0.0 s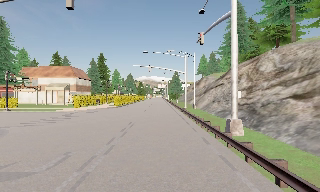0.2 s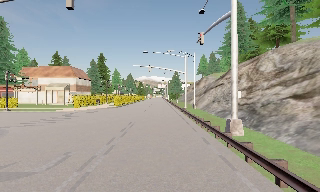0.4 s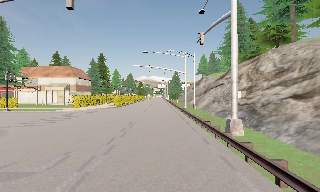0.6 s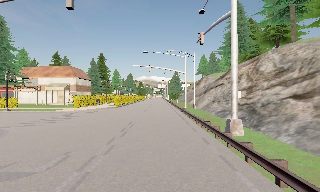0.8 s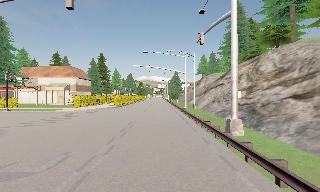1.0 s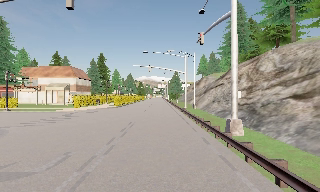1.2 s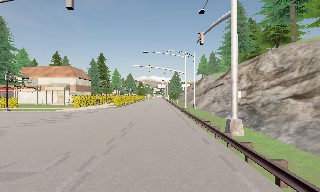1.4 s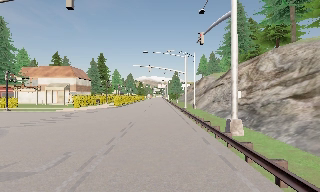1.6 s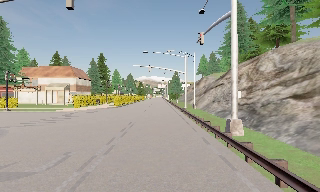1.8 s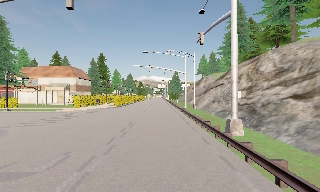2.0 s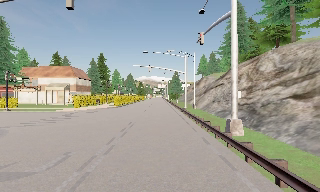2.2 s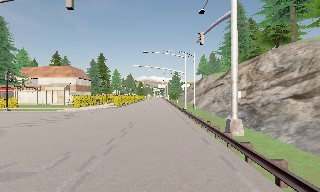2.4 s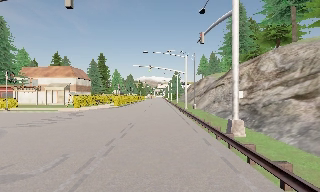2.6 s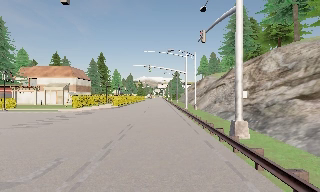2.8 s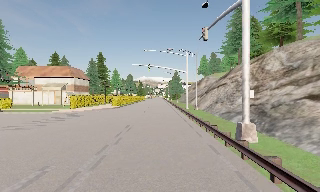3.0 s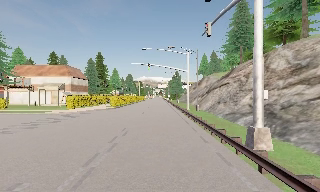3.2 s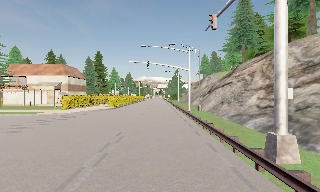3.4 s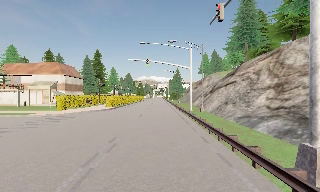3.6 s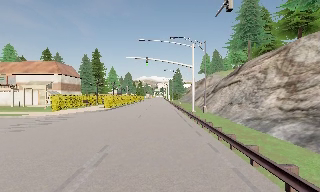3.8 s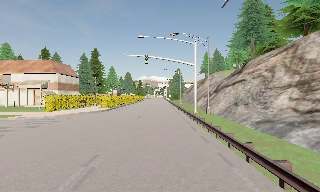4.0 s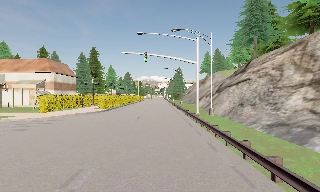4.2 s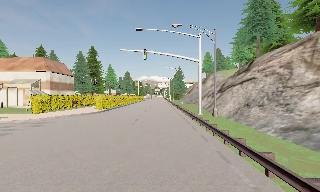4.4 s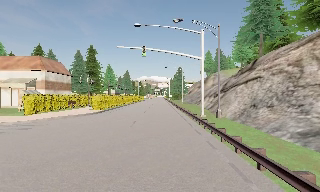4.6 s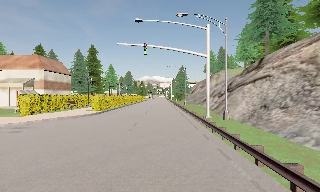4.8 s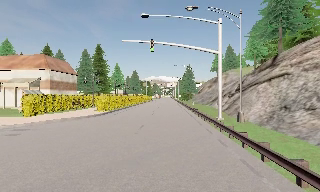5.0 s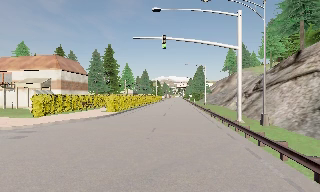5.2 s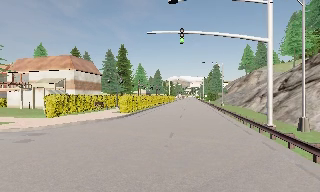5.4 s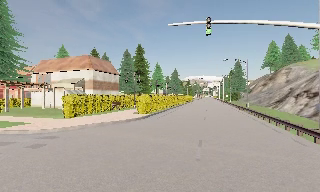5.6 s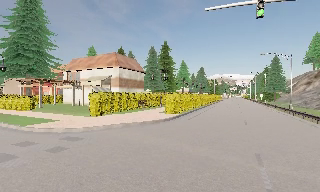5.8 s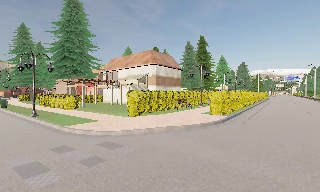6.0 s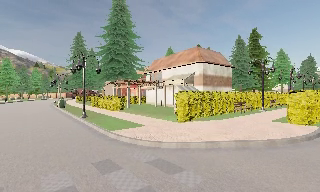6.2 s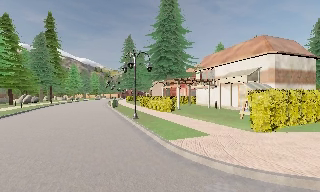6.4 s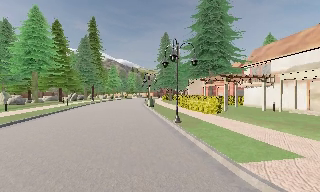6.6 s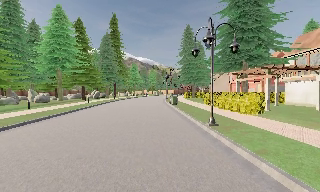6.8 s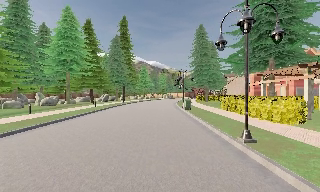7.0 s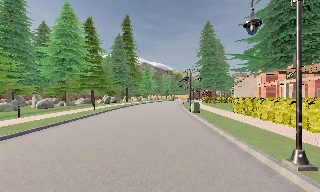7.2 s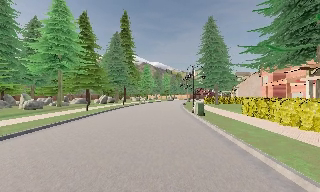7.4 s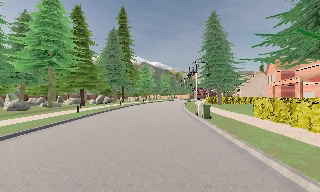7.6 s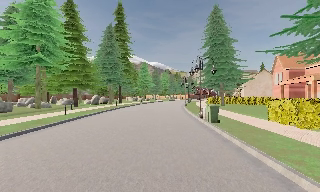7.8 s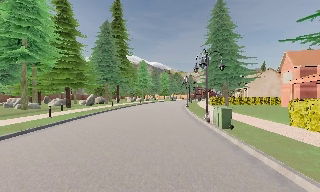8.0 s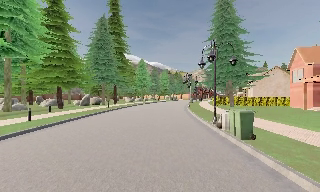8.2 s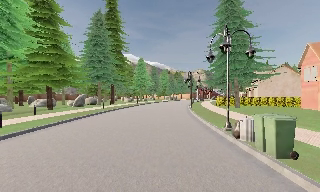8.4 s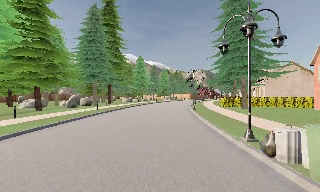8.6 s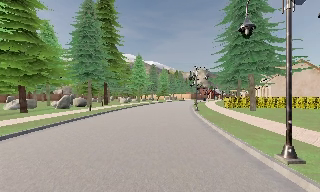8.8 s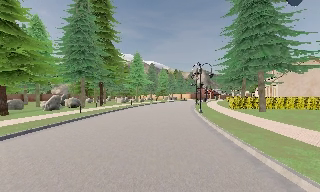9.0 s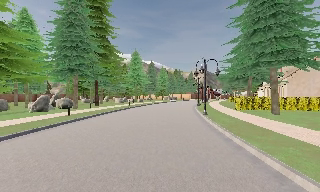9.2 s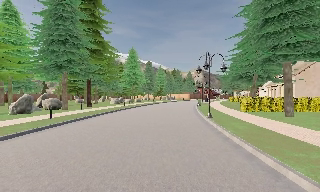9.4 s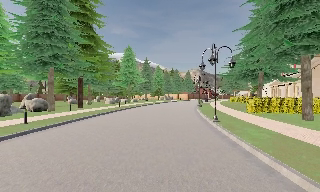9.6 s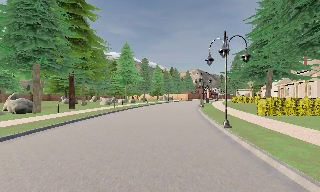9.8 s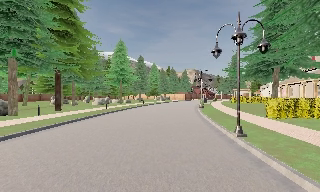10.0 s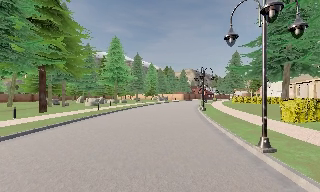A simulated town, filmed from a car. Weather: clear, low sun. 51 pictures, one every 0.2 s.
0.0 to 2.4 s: The camera keeps its place and its aim.
2.4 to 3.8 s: The camera travels forward, about 6 m, so what stands in front looms larger. It gains speed.
3.8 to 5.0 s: The camera travels forward, about 5 m, so what stands in front looms larger.
5.0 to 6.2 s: The scene slides to the right, as the camera pans about 60 degrees to its left. It travels forward, about 9 m. It gains speed.
6.2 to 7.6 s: The camera pans to its left, which is counterclockwise from overhead, by about 25 degrees. It travels forward, about 13 m, so what stands in front looms larger.
7.6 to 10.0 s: The camera travels forward, about 20 m, so what stands in front looms larger.
The film runs forward here.
